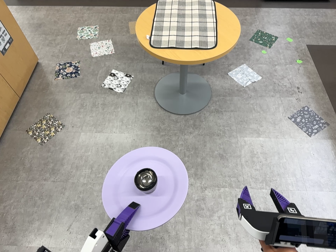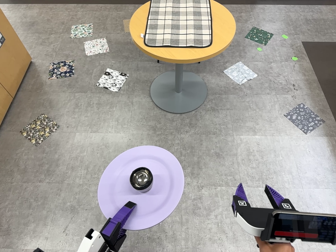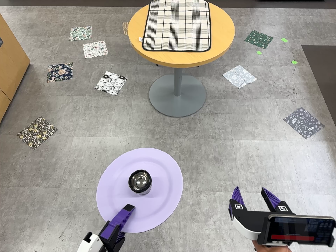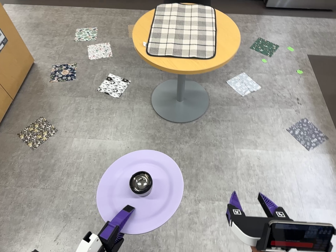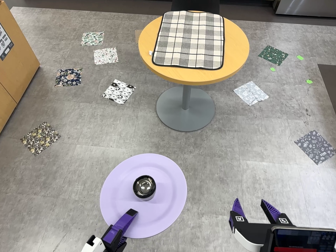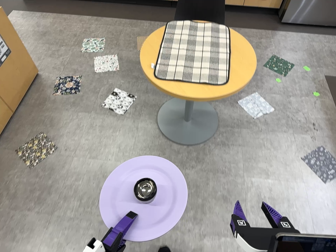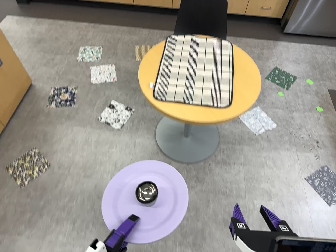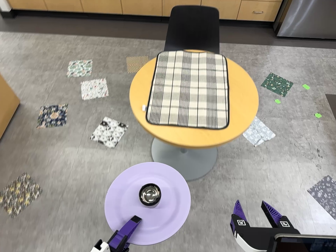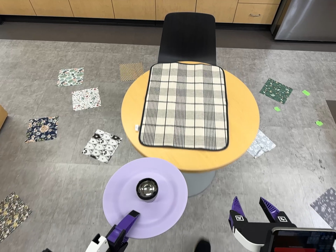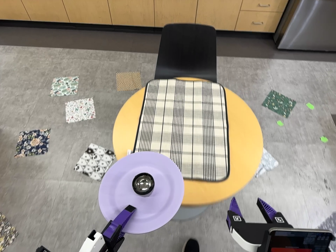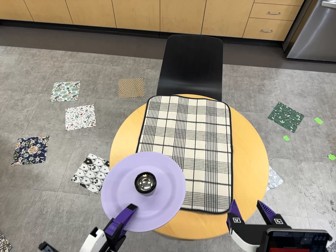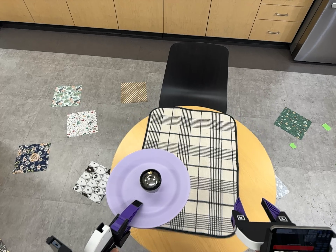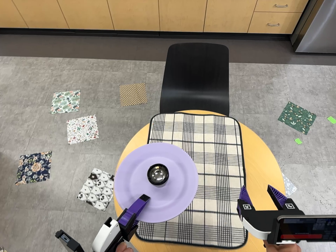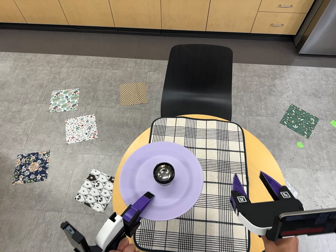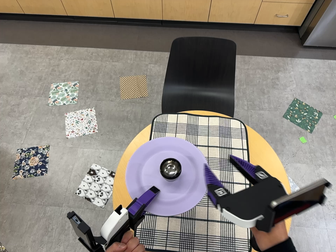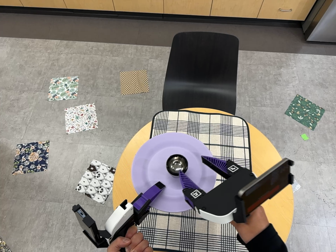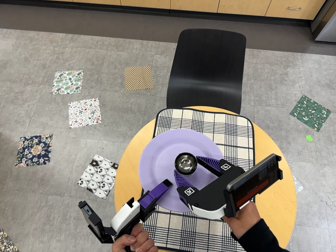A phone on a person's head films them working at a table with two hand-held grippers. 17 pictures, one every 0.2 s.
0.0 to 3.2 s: The camera travels toward the top of its view and forward, about 140 cm, so close, fixed things drift downward. Its aim tips toward the bottom of its view by about 10 degrees.
The film runs forward here.
